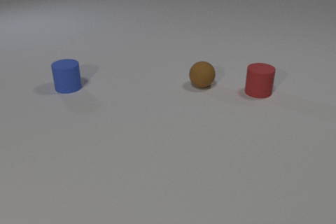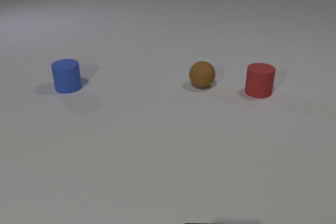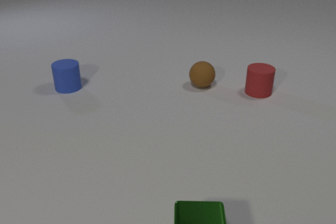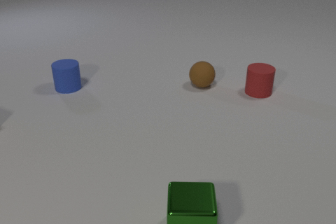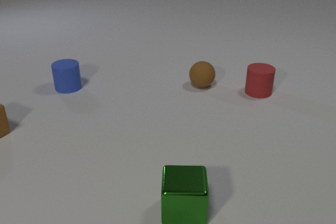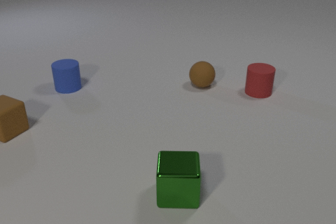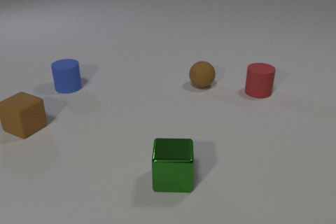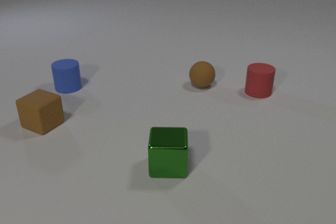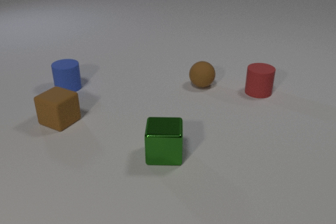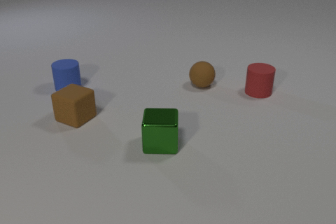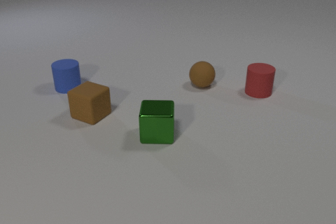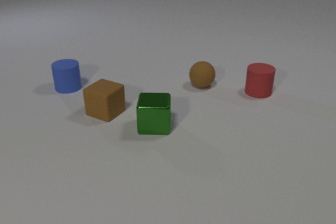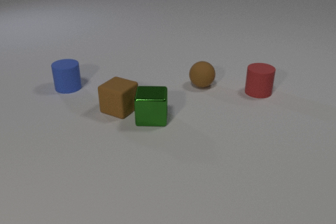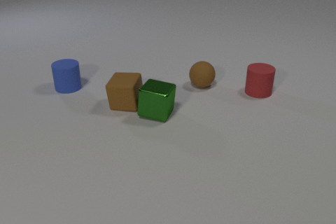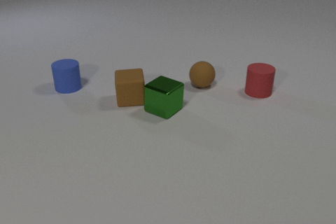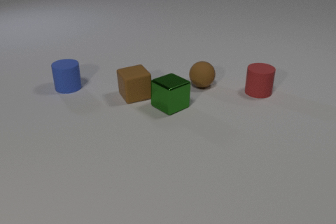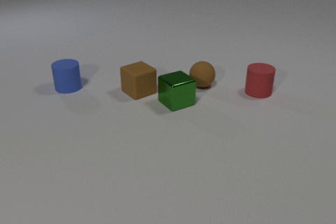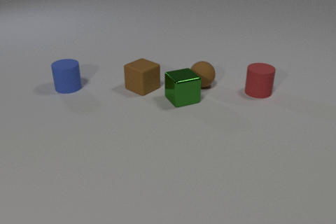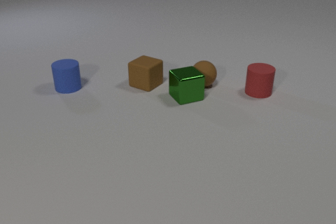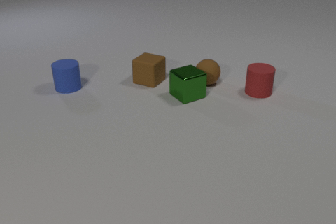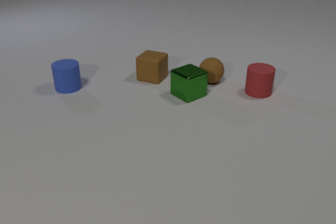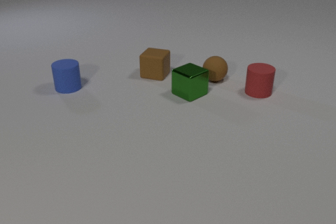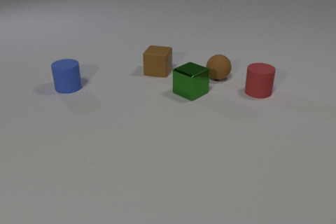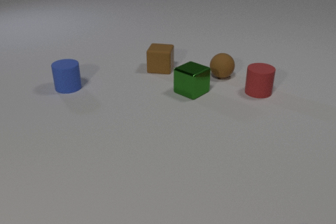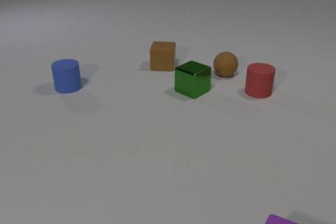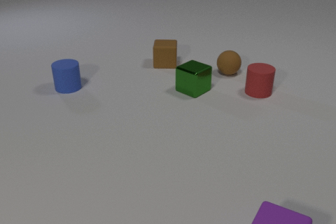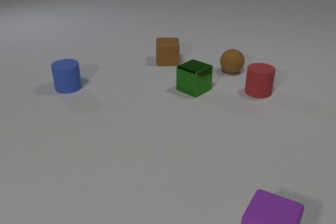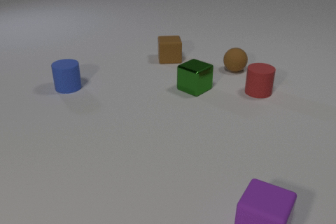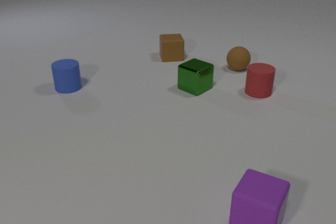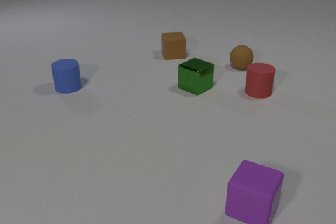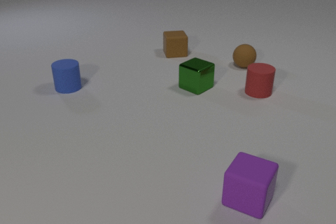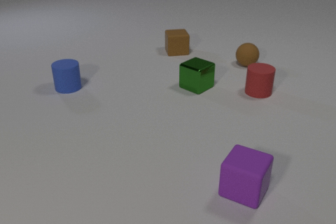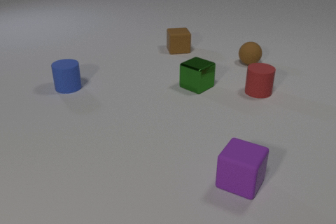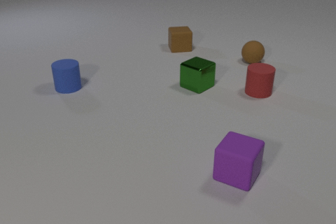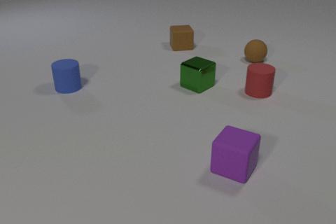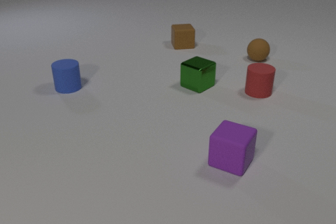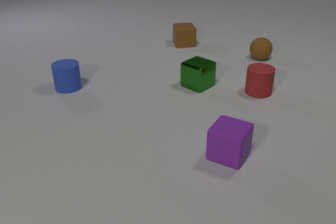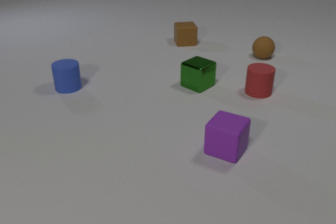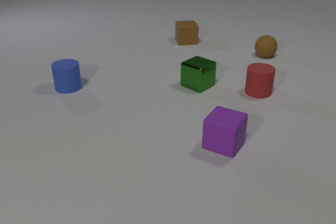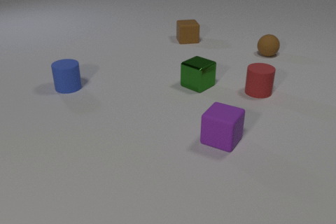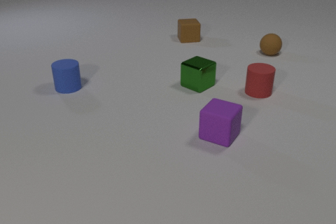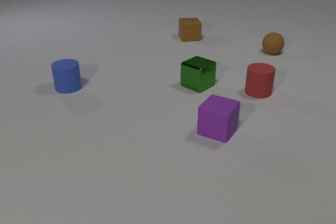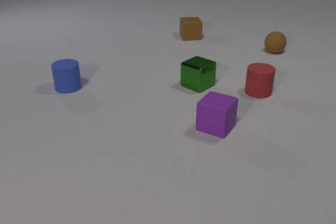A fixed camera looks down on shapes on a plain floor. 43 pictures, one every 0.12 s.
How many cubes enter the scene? 3.
What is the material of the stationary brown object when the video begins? rubber.
Are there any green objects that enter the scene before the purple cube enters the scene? yes.
0.00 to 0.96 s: The brown rubber cube comes in at the left edge, slides to the right. The green metal cube comes in at the bottom edge, slides away from the camera.
0.96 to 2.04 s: The brown rubber cube slides to the right and away from the camera, spins so that its near face slides to the right, counterclockwise seen from above. The green metal cube slides away from the camera, spins so that its near face slides to the left, clockwise seen from above. The brown rubber cube and the green metal cube collide.
2.04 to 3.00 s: The brown rubber cube slides away from the camera, spins counterclockwise seen from above by about 45 degrees, its near face sliding to the right. The green metal cube slides away from the camera and to the right, spins so that its near face slides to the right, counterclockwise seen from above. The brown rubber sphere rolls away from the camera and to the right. The purple rubber cube comes in at the bottom edge, slides away from the camera and to the left. The green metal cube and the brown rubber sphere collide.
3.00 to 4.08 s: The brown rubber cube slides away from the camera. The green metal cube slides away from the camera. The brown rubber sphere rolls away from the camera and to the right. The purple rubber cube slides away from the camera.
4.08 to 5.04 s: The brown rubber cube slides away from the camera. The brown rubber sphere rolls away from the camera and to the right. The purple rubber cube slides away from the camera.
